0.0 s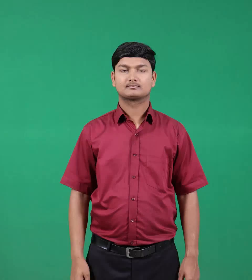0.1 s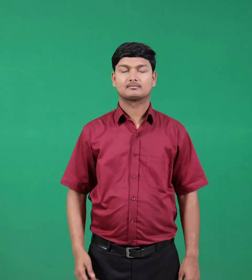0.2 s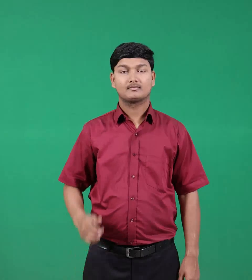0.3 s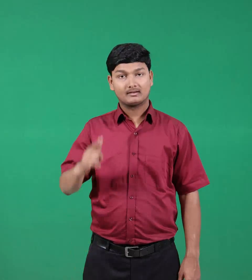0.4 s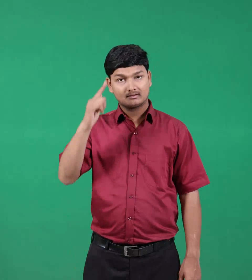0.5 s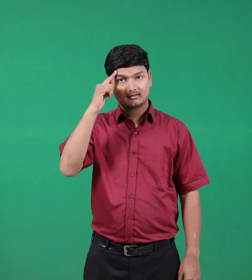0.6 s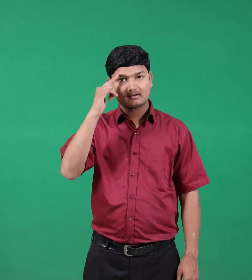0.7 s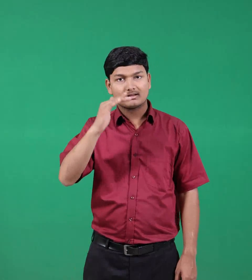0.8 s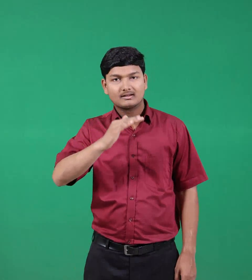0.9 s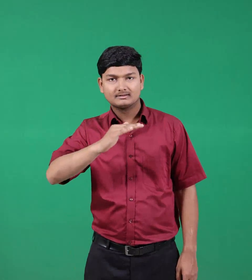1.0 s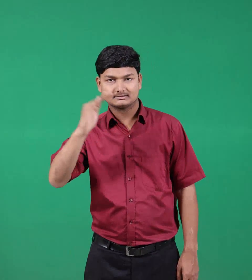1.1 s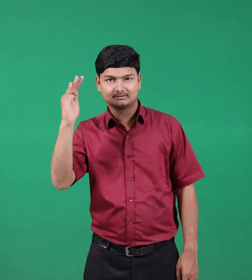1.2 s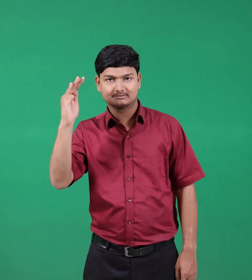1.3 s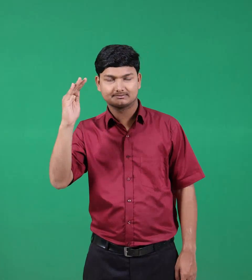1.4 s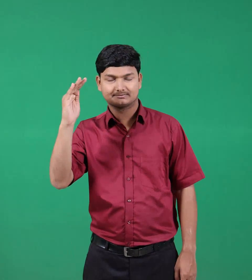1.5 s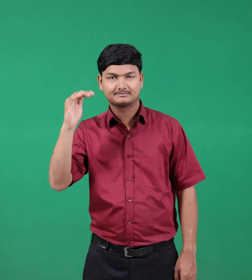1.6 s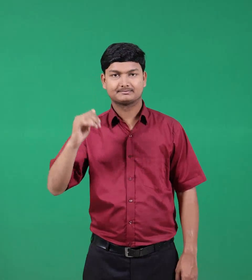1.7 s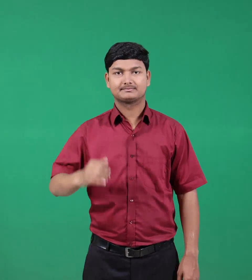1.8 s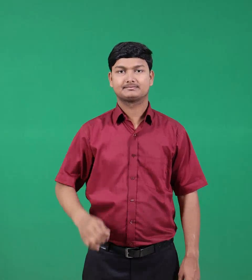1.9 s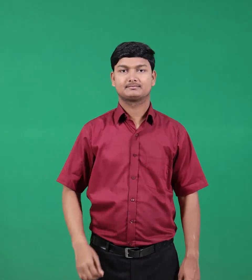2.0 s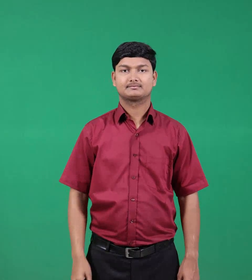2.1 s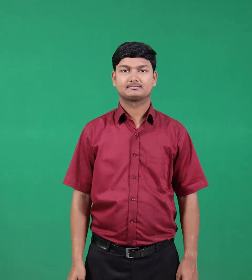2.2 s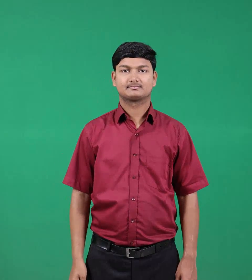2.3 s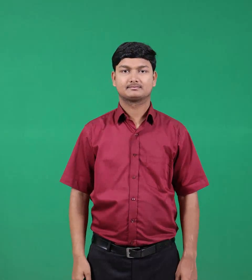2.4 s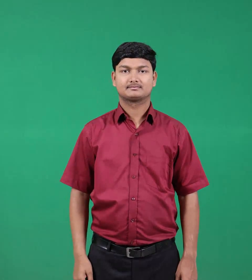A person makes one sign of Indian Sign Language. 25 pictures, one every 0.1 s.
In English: intelligent
